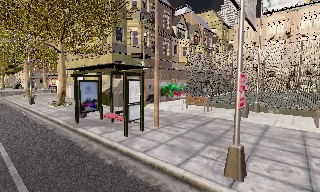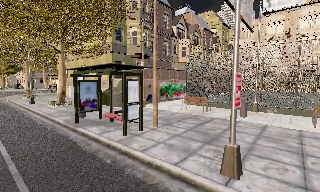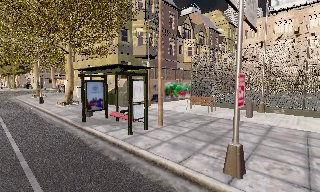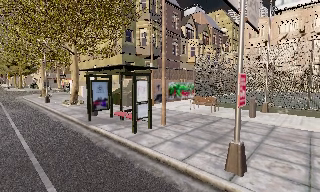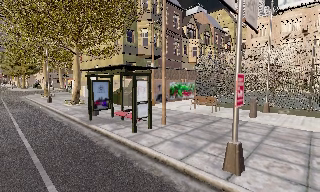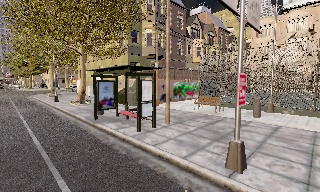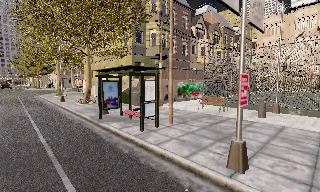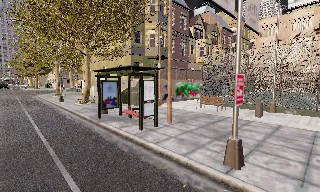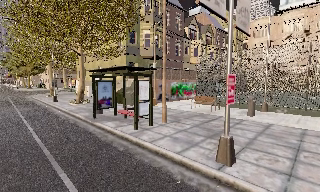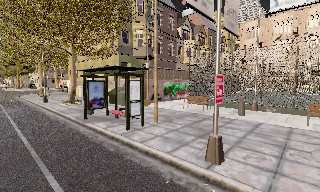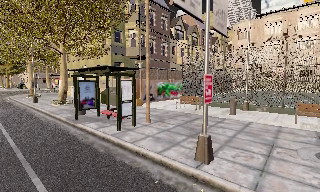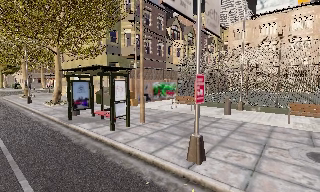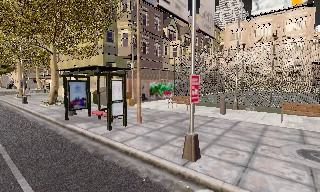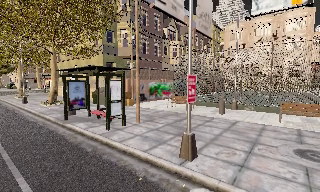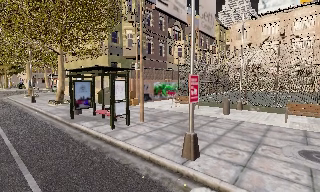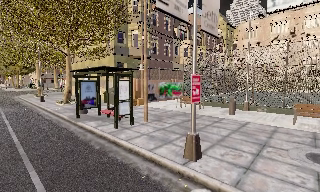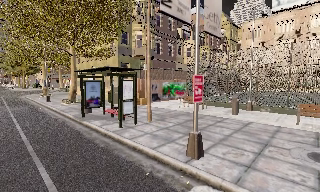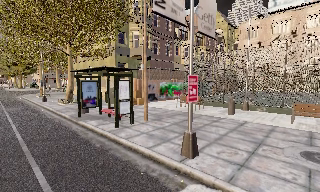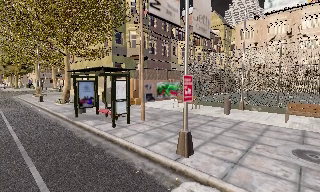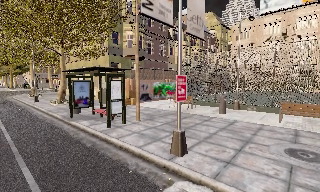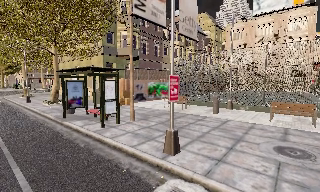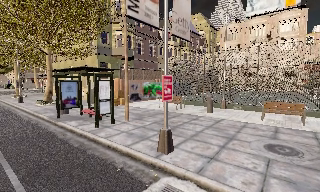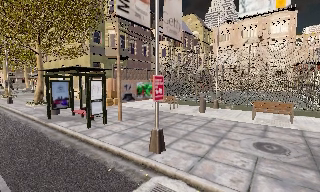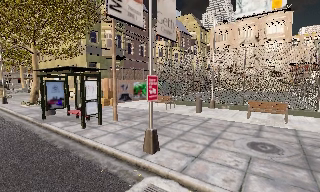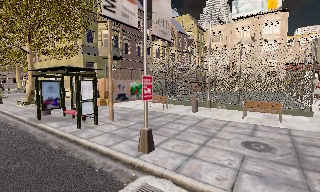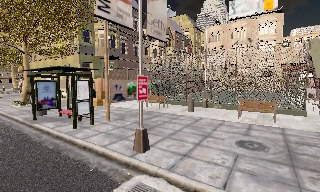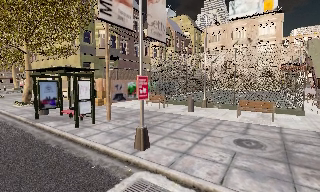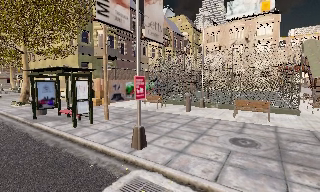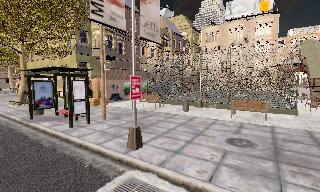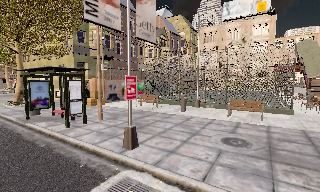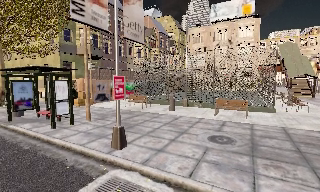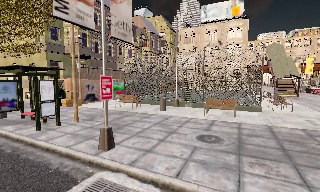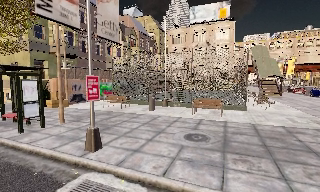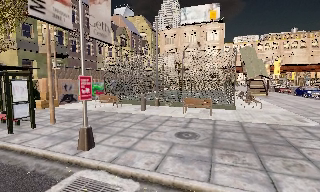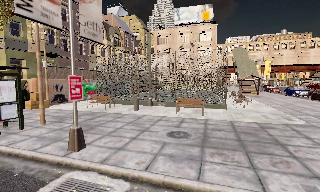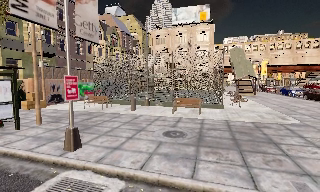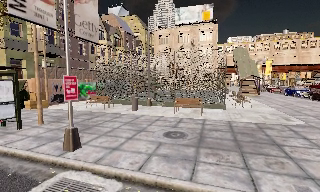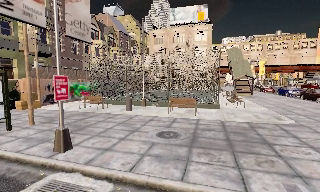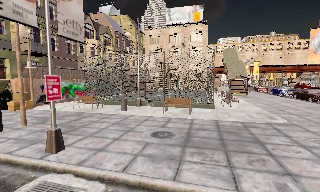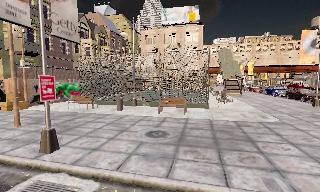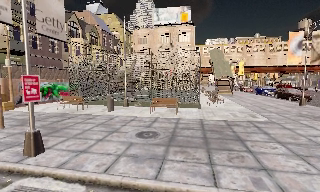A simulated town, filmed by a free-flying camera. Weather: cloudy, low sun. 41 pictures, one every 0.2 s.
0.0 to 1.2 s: The camera travels backward, about 0.5 m, so what stands in front gets smaller.
1.2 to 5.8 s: The camera swings to its right by about 15 degrees, and the scene slides to the left. It travels to its right and backward, about 2 m, so close, fixed things drift to the left.
5.8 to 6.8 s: The camera swings to its right by about 15 degrees, and the scene slides to the left.
6.8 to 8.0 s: The camera travels to its right, about 0.5 m, so close, fixed things drift to the left.
The film runs backward here.
